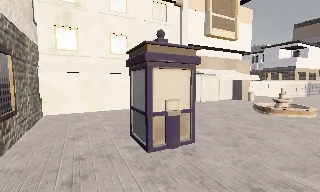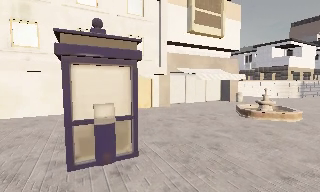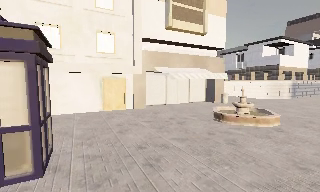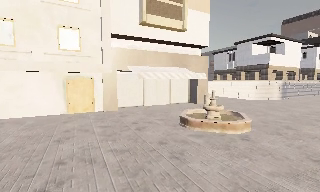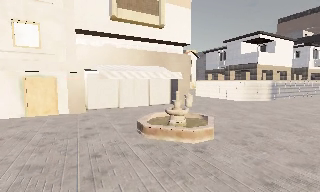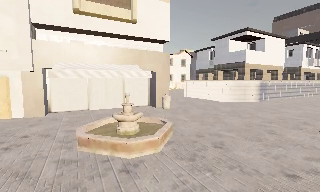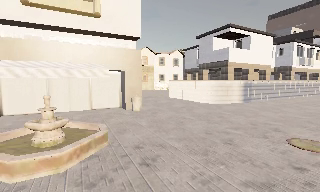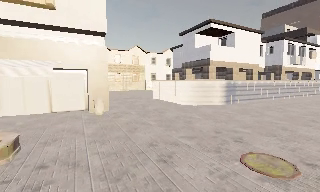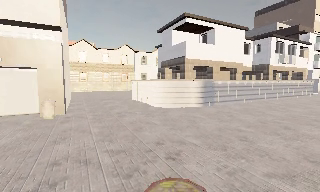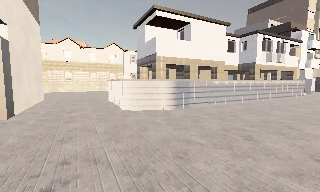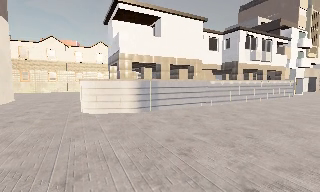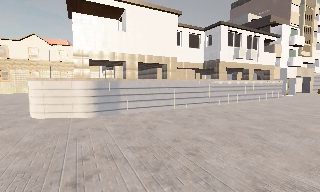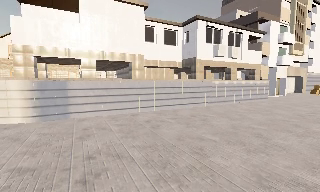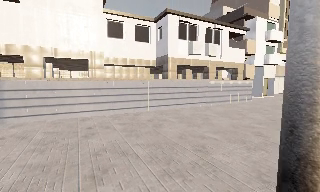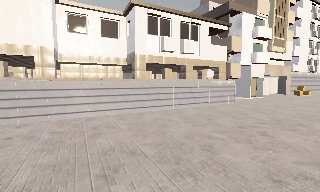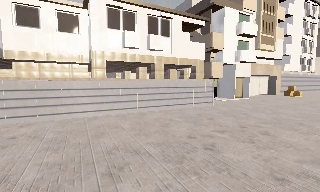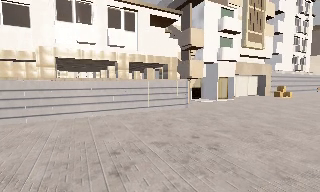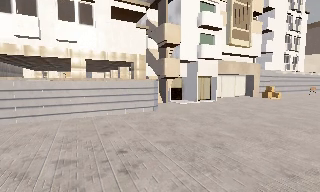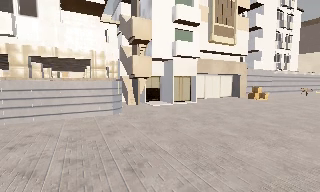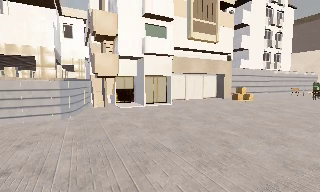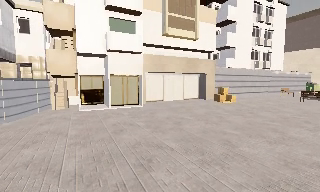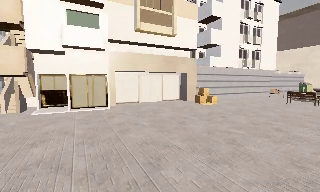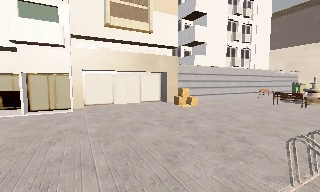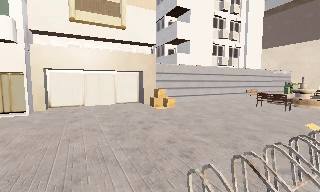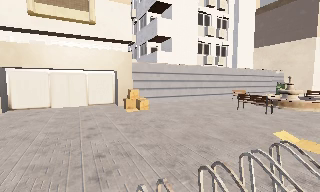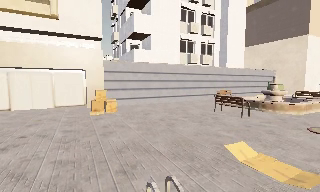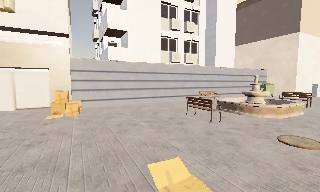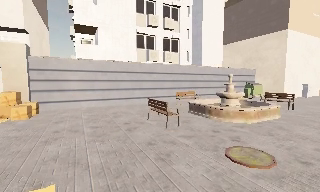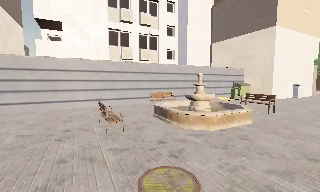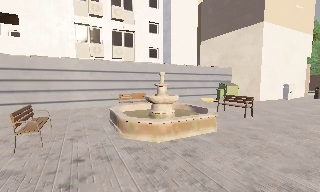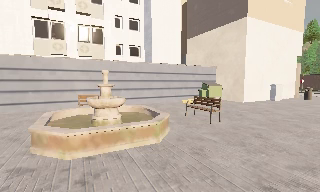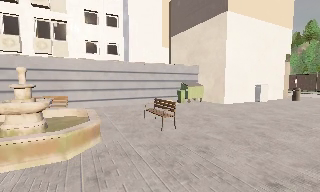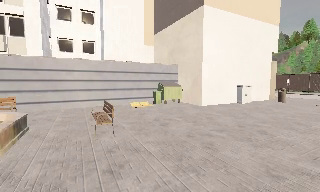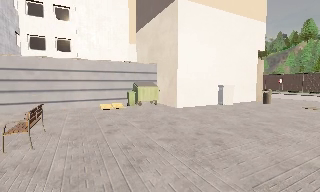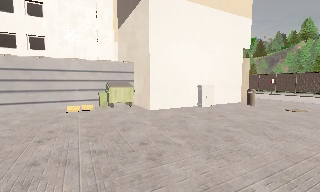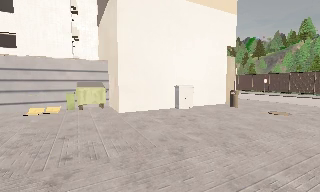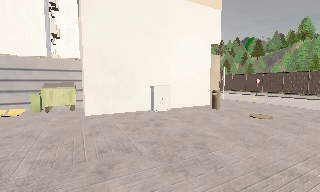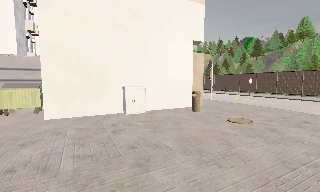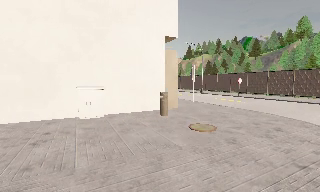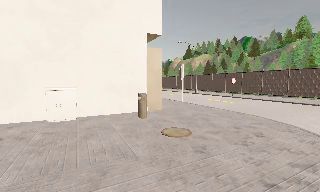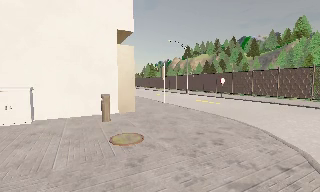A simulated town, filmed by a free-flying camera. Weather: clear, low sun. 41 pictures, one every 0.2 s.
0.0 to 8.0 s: The camera travels to its right and forward, about 85 m, so close, fixed things drift to the left.
The film runs backward here.
